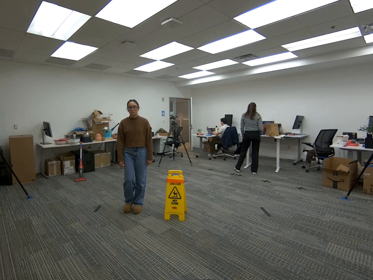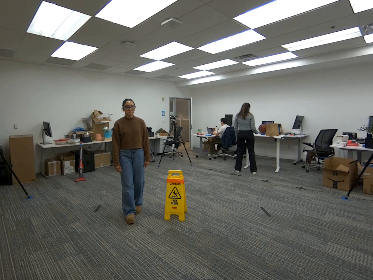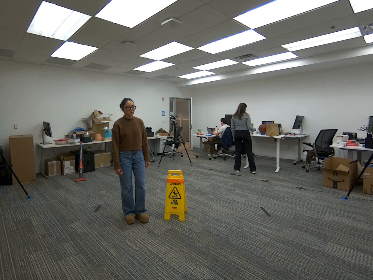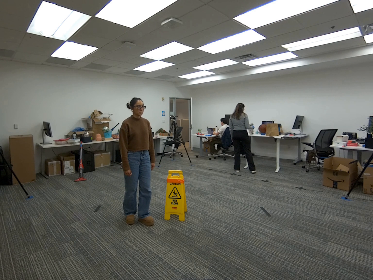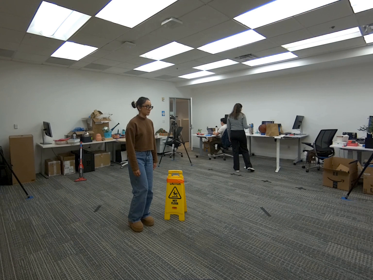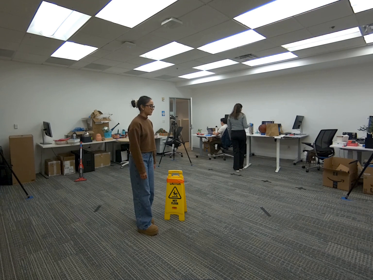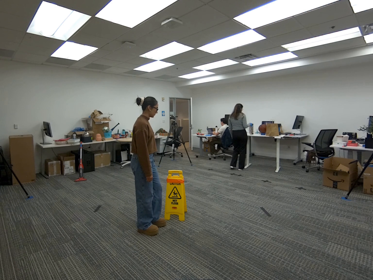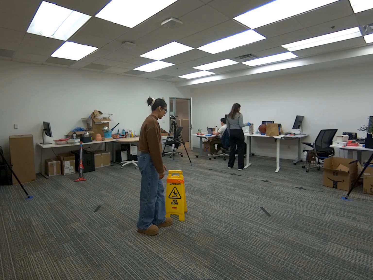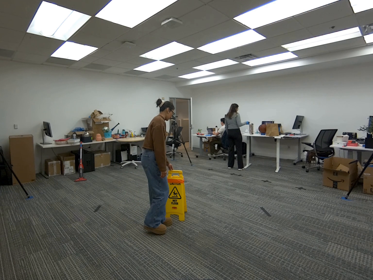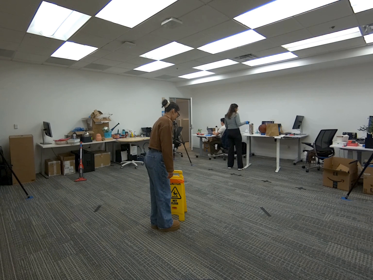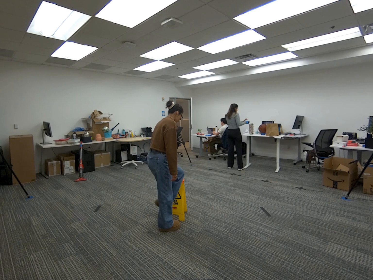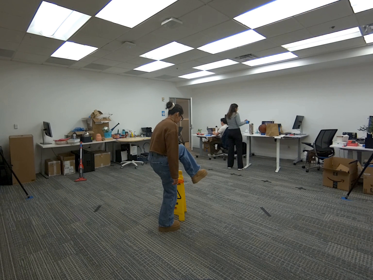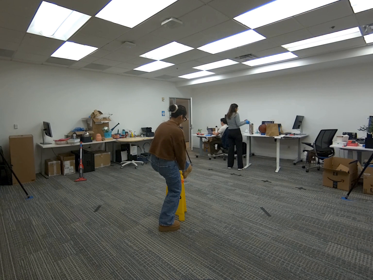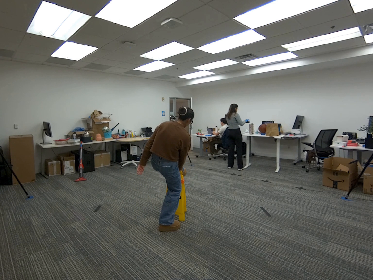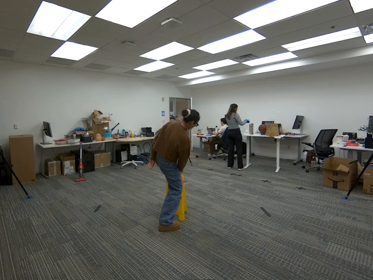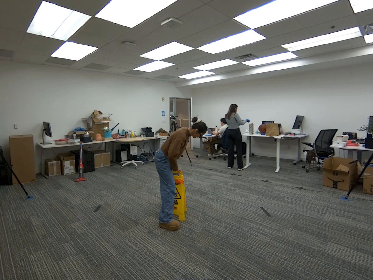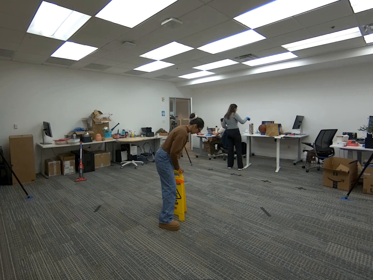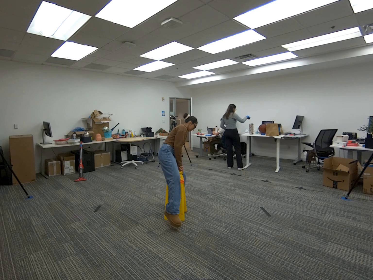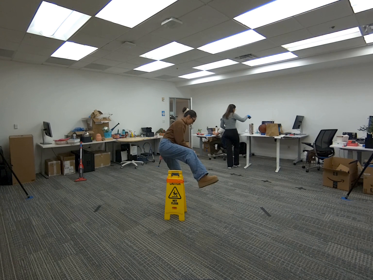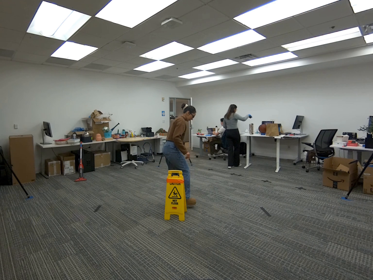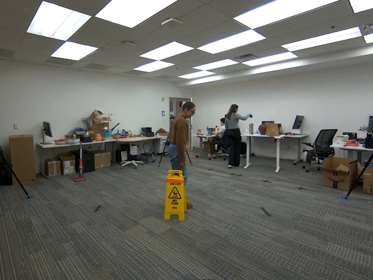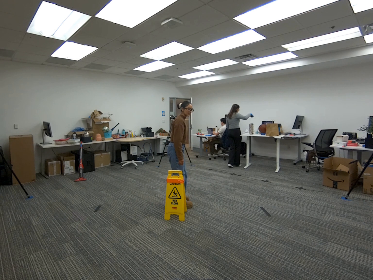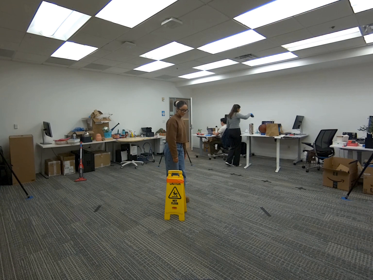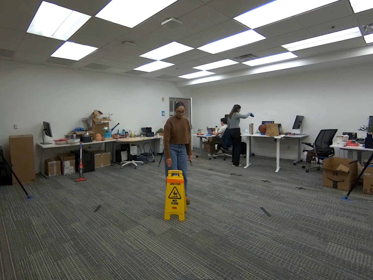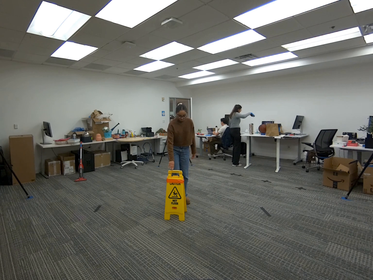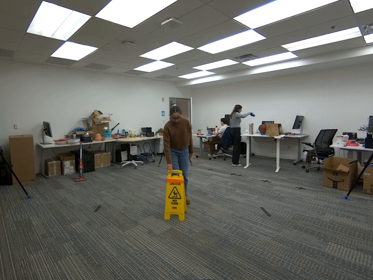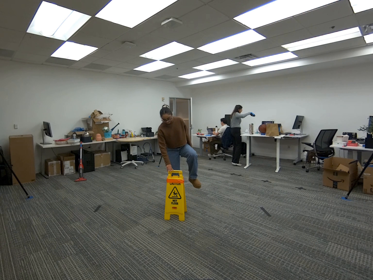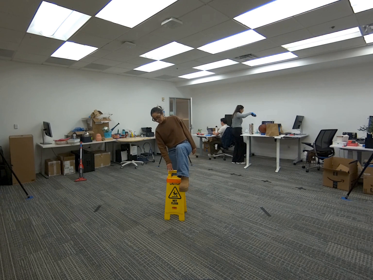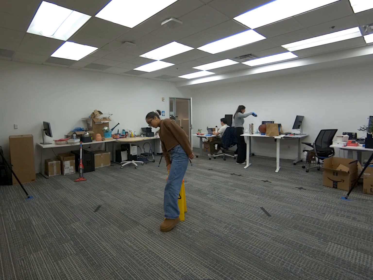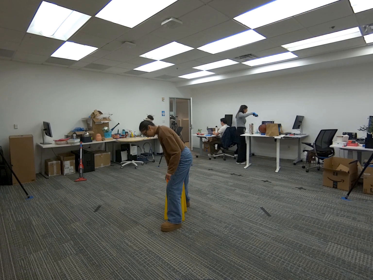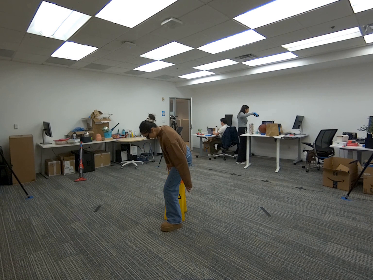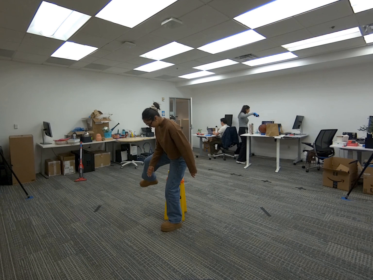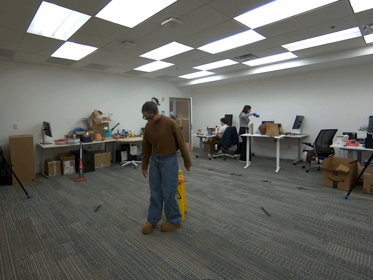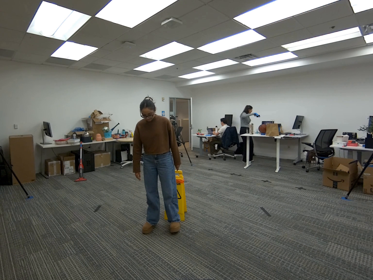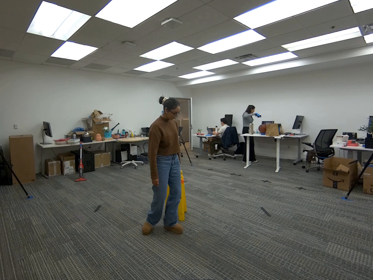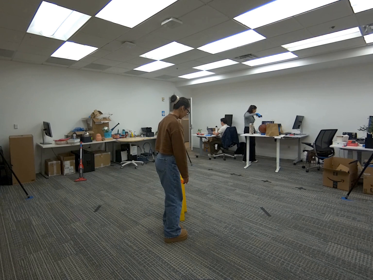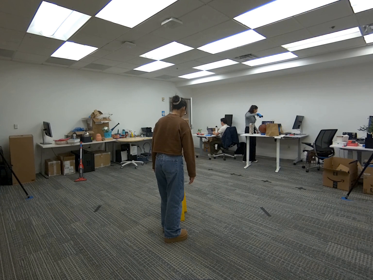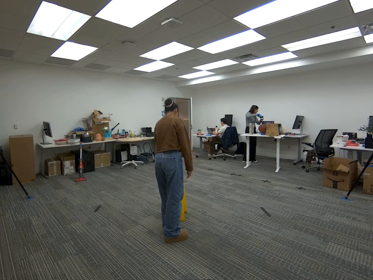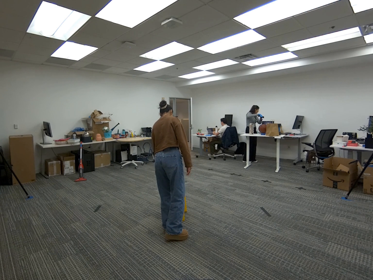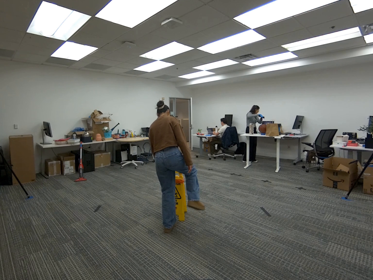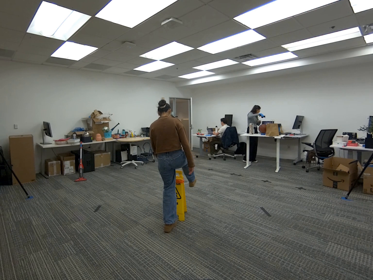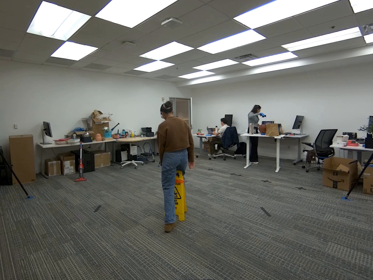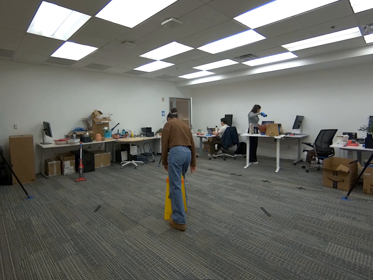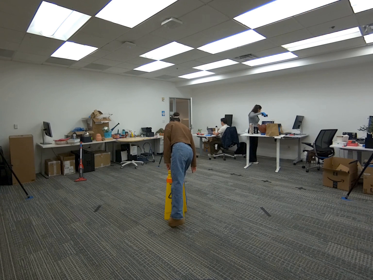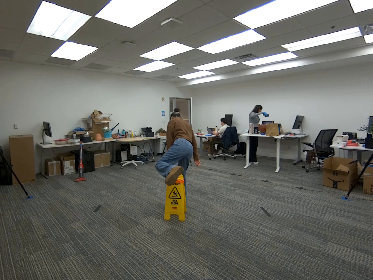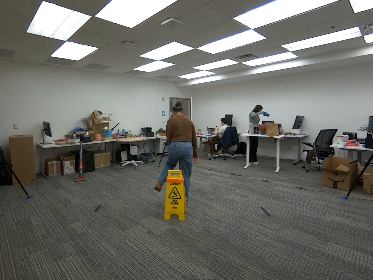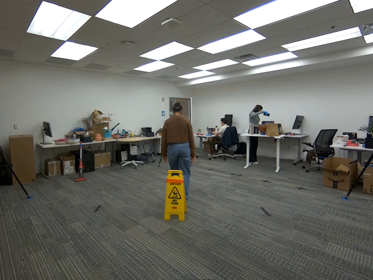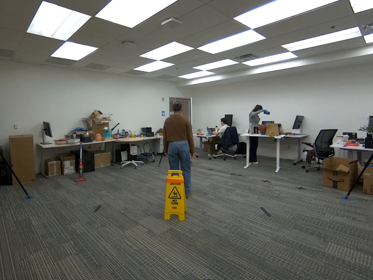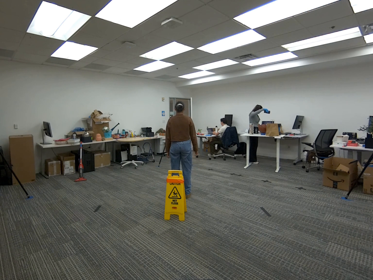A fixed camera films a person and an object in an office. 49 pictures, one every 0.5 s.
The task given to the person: Walk to the wet floor sign while it is standing upright. Hold onto the sign with one hand and step over it one leg at a time. Then continue to step over the sign from different directions until you come to a stop.
